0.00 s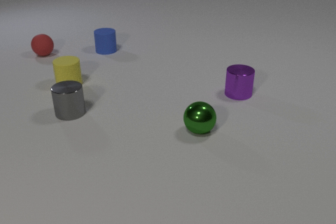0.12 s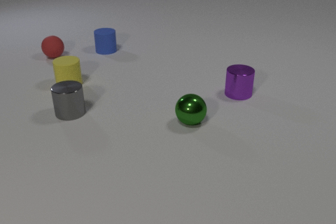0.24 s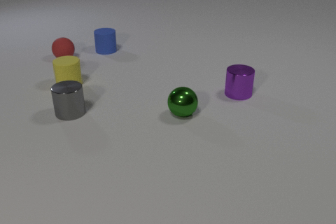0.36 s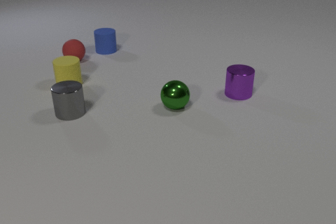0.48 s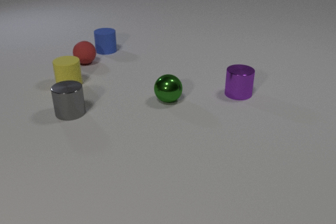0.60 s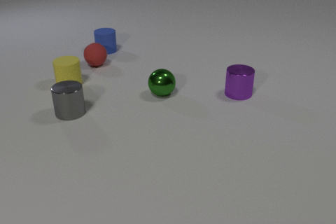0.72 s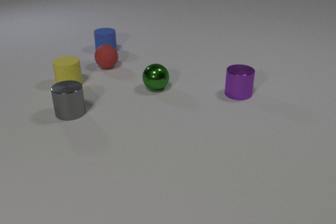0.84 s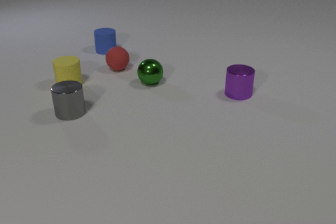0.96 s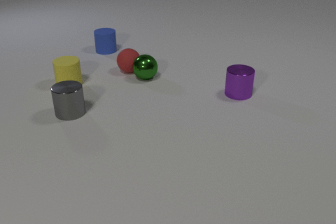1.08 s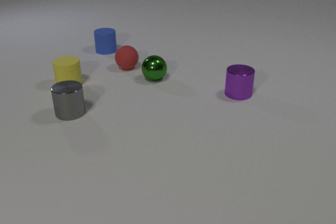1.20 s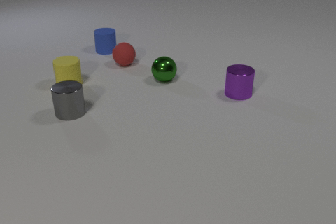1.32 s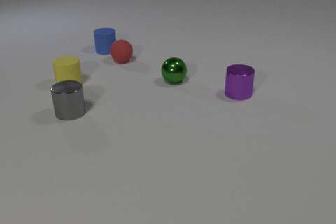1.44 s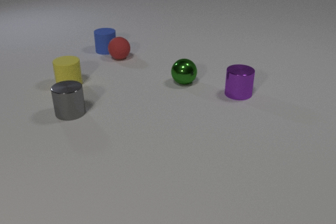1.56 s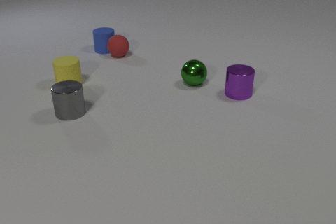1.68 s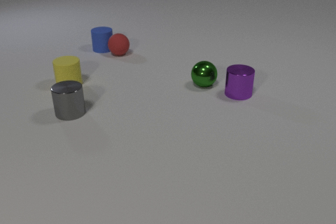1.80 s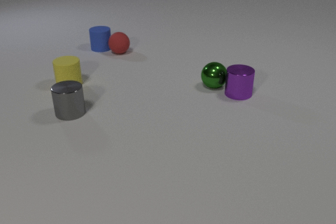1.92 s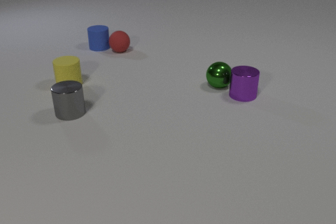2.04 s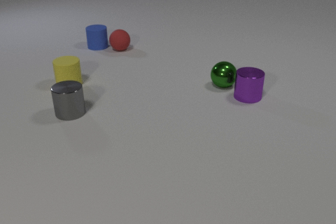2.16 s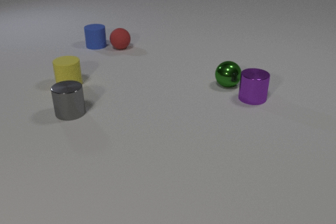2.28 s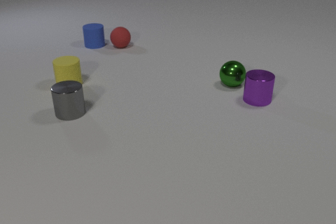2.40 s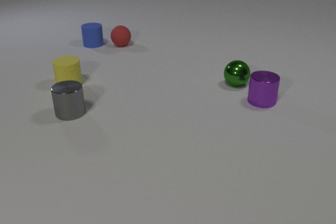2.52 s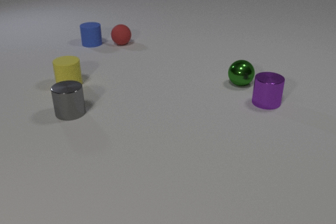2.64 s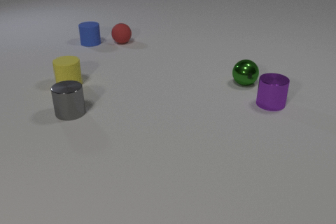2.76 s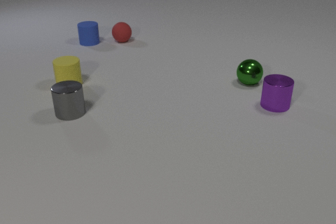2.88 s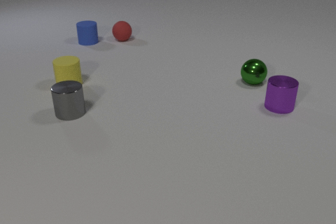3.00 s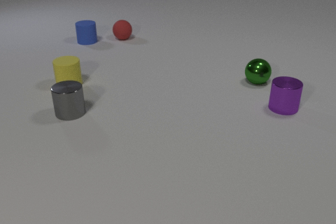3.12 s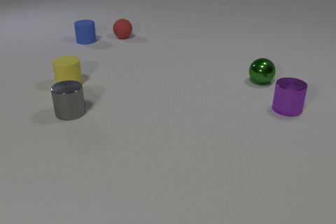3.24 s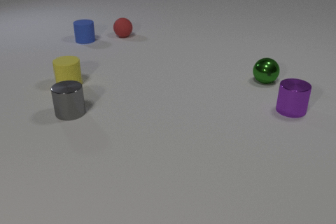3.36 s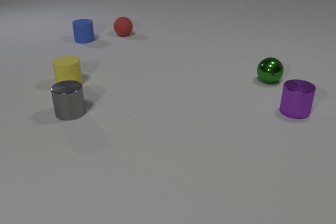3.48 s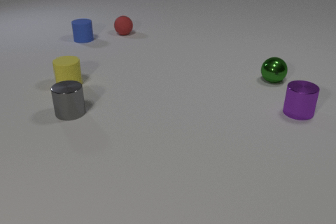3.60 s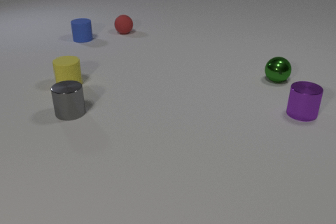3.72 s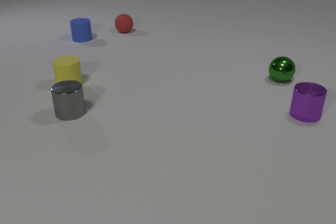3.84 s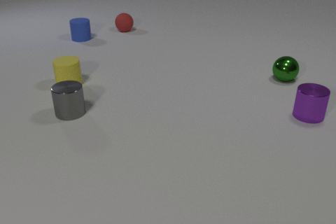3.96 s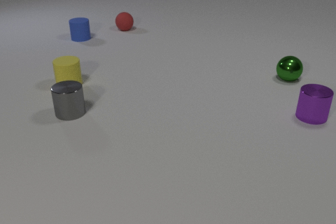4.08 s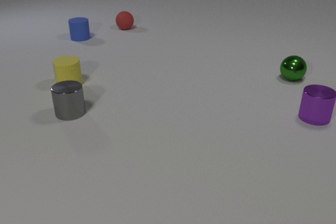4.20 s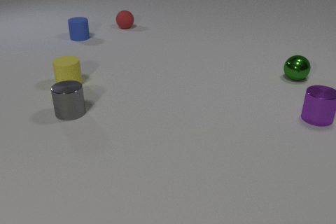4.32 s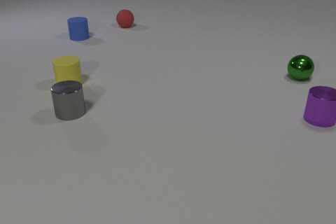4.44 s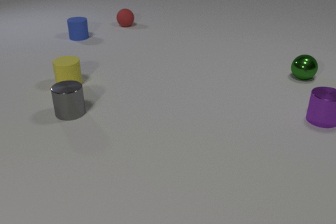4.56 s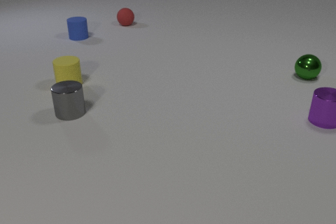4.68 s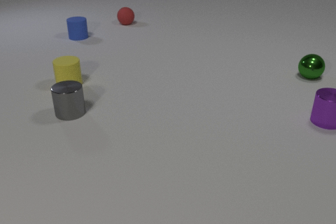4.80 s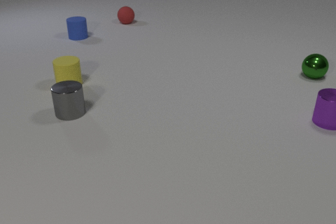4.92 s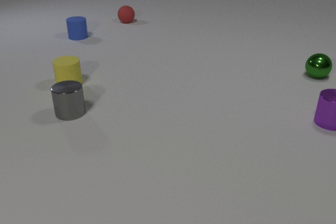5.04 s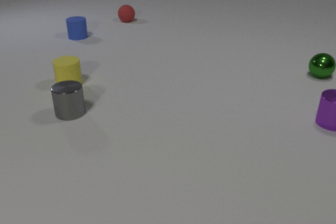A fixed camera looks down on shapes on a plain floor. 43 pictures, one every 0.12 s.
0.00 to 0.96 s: The red rubber sphere rolls to the right and toward the camera. The green metal sphere rolls away from the camera and to the left. The red rubber sphere and the green metal sphere collide.
0.96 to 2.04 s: The red rubber sphere rolls away from the camera. The green metal sphere rolls to the right. The blue rubber cylinder slides away from the camera and to the left. The purple metal cylinder slides to the right. The red rubber sphere and the blue rubber cylinder collide. The green metal sphere and the purple metal cylinder collide.
2.04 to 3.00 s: The red rubber sphere rolls away from the camera. The green metal sphere rolls to the right and away from the camera. The blue rubber cylinder slides away from the camera and to the left. The purple metal cylinder slides to the right and toward the camera.
3.00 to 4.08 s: The red rubber sphere rolls away from the camera. The green metal sphere rolls to the right and away from the camera. The blue rubber cylinder slides away from the camera and to the left. The purple metal cylinder slides to the right.
4.08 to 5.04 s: The red rubber sphere rolls away from the camera. The green metal sphere rolls to the right and away from the camera. The blue rubber cylinder slides away from the camera. The purple metal cylinder slides to the right.
How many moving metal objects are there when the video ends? 2.
What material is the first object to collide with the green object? rubber.
Are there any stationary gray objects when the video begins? yes.
